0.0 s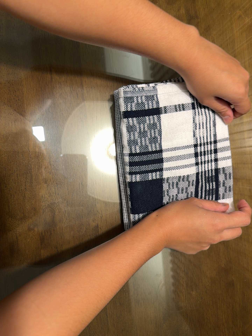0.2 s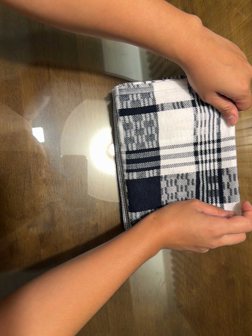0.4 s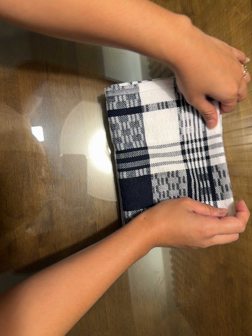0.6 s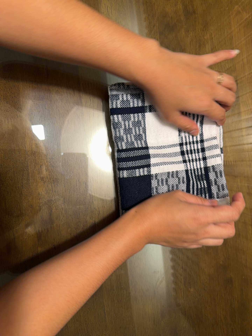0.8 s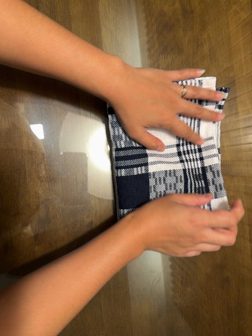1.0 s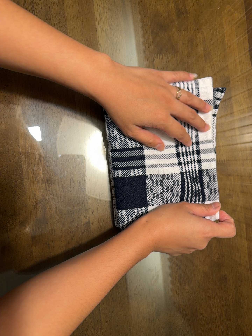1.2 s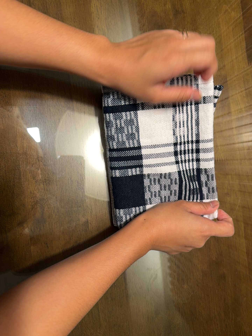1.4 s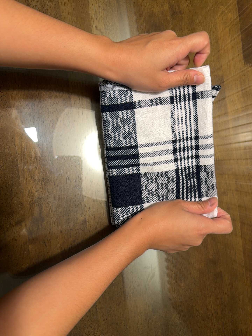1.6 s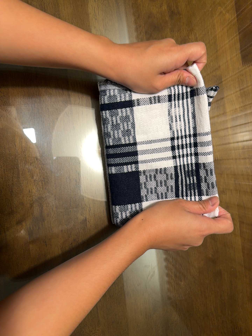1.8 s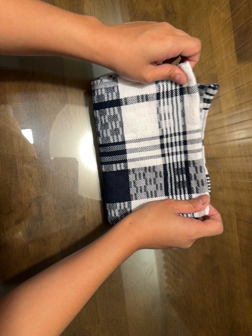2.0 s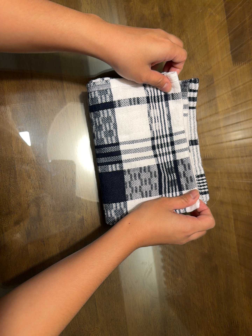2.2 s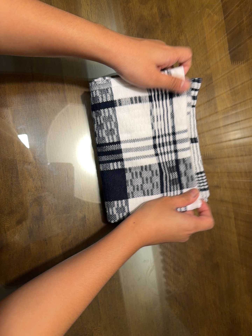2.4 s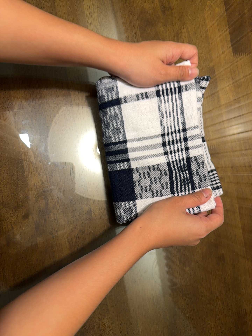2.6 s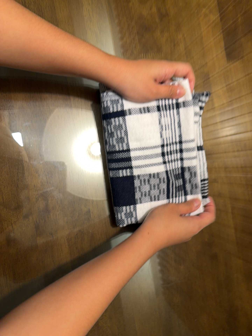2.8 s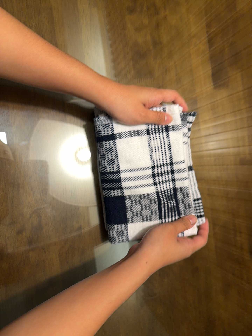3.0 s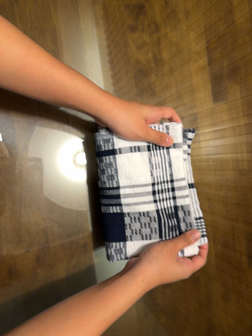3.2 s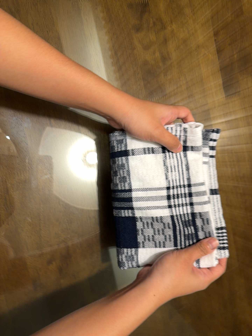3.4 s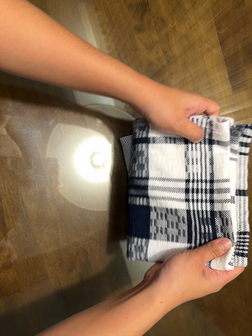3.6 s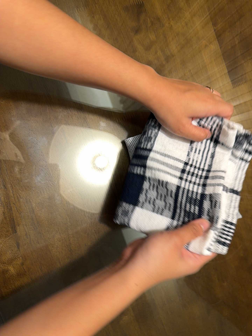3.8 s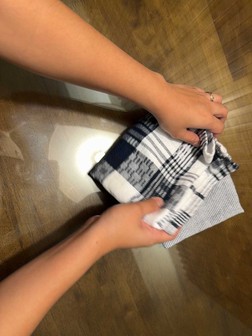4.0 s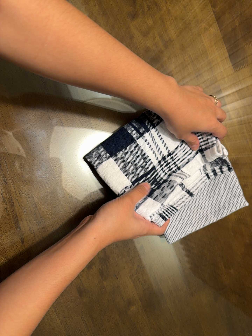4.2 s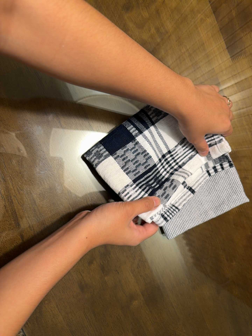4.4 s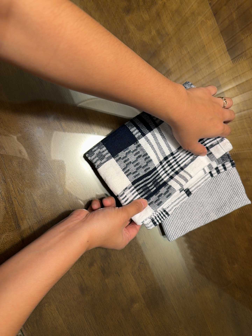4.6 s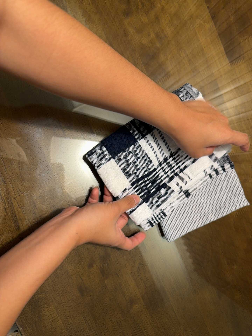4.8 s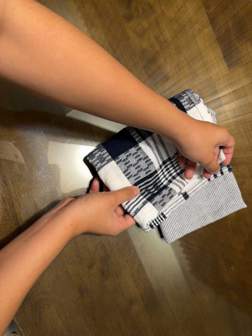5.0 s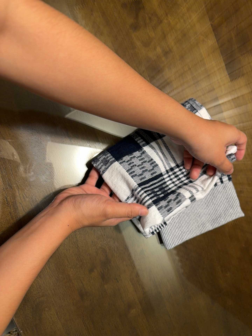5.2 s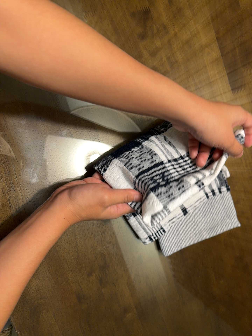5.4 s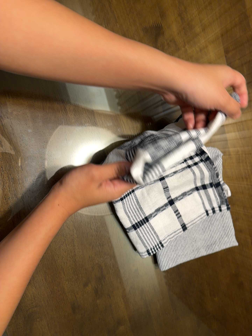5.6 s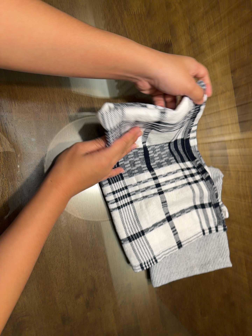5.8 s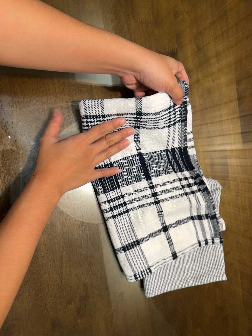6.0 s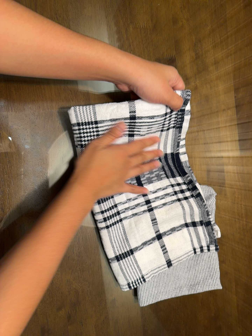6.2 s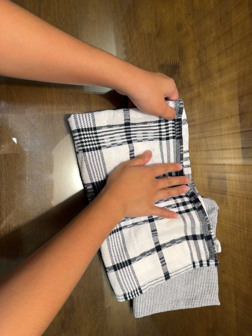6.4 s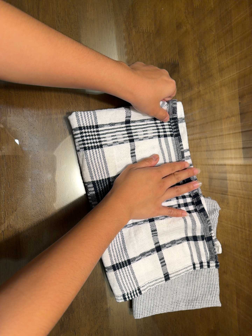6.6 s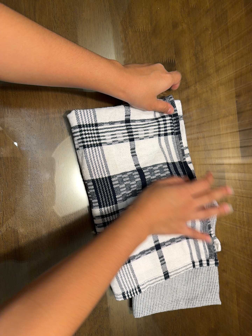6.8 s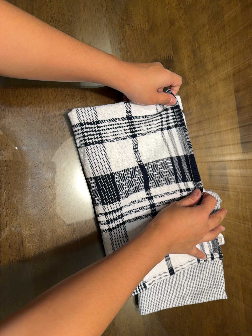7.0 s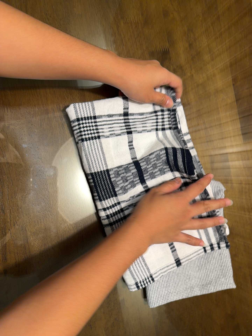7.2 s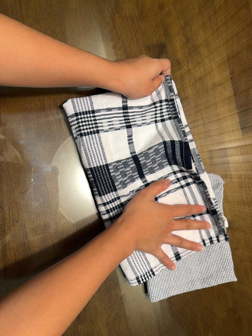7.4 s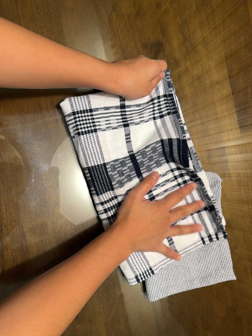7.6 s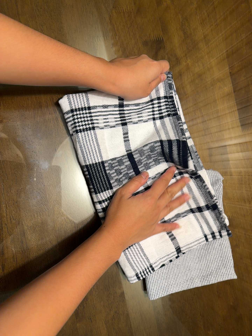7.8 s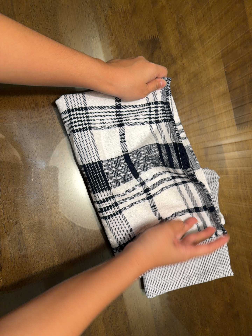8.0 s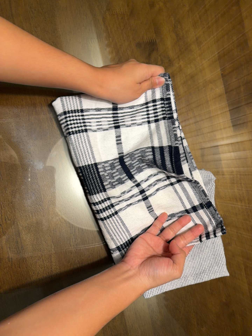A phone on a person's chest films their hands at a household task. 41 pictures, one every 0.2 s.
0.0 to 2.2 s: The camera shifts only a little, or ends up much as it began.
2.2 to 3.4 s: The camera travels toward the top of its view and to its left, about 12 cm.
3.4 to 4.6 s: The camera shifts only a little, or ends up much as it began.
4.6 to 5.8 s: The camera travels toward the top of its view, about 8 cm, so close, fixed things drift downward. It rolls about its line of sight by about 15 degrees, and the scene rotates clockwise.
5.8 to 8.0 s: The camera shifts only a little, or ends up much as it began.
The film runs backward here.
